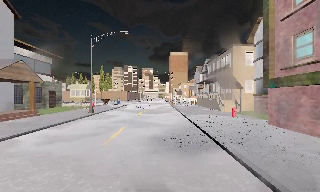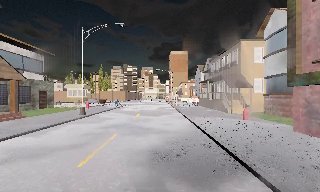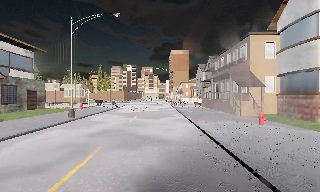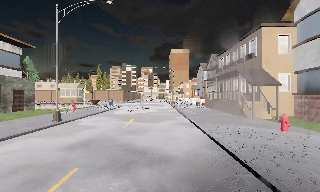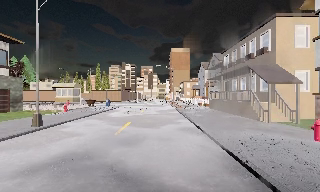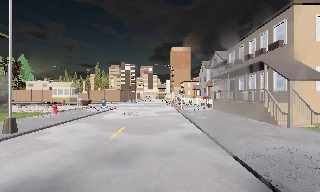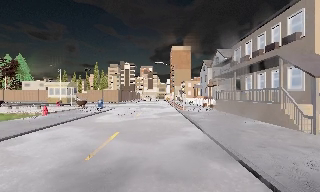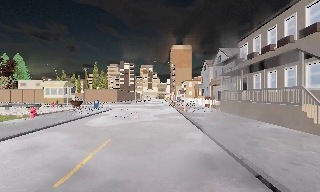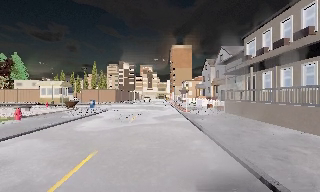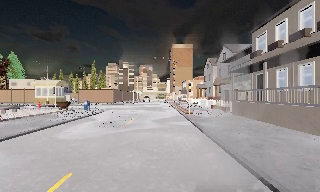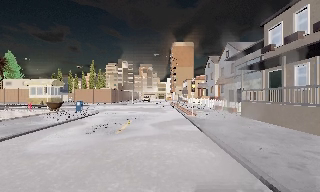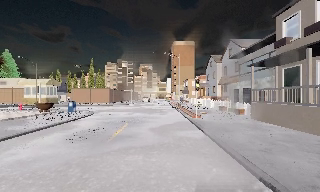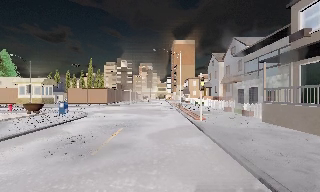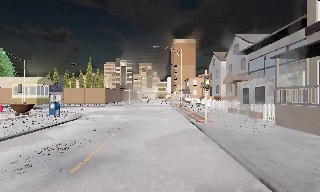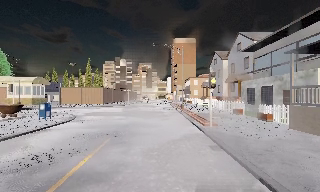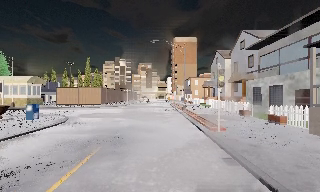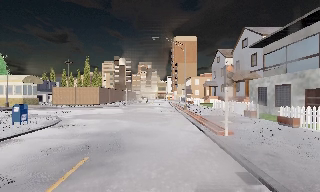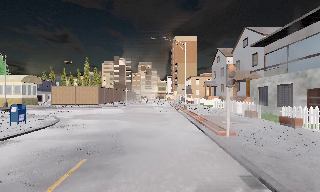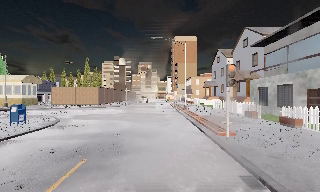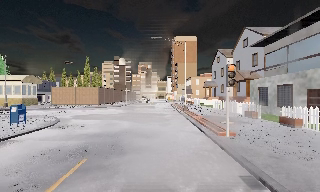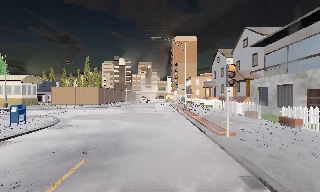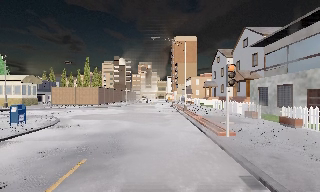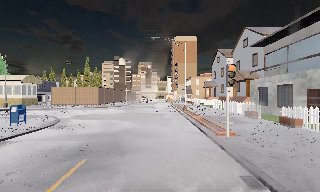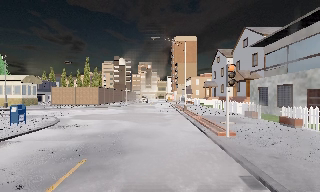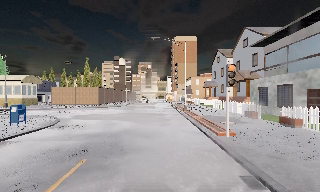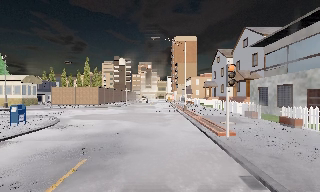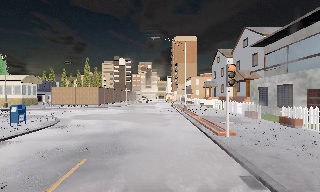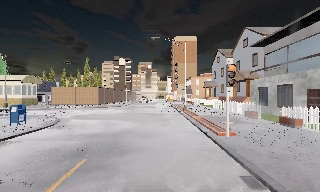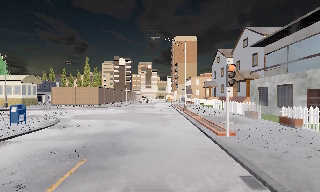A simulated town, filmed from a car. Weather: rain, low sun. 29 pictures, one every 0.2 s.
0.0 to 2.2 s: The camera travels forward, about 16 m, so what stands in front looms larger.
2.2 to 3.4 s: The camera travels forward, about 5 m, so what stands in front looms larger. It loses speed.
3.4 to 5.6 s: The camera keeps its place and its aim.
The film runs forward here.
